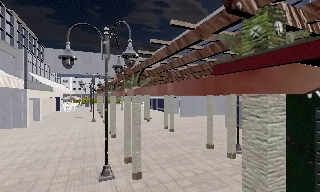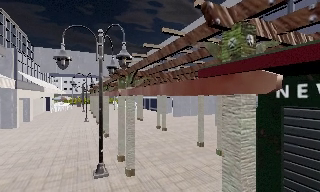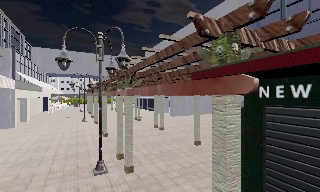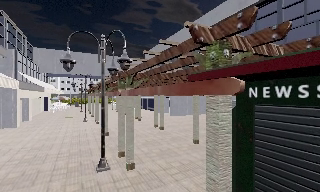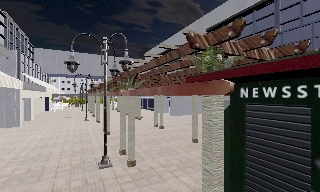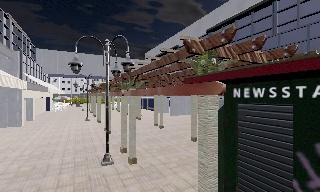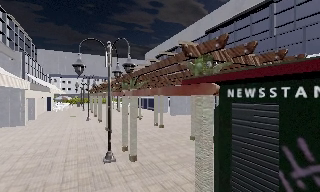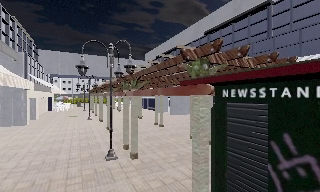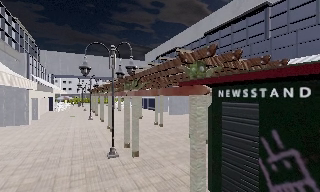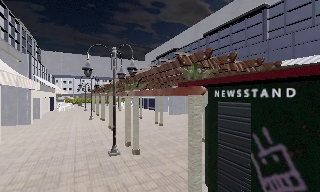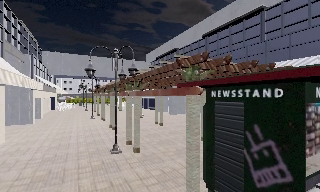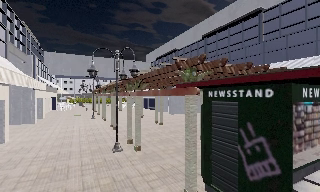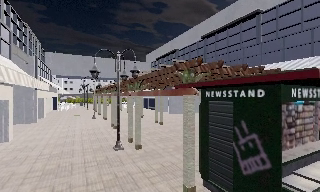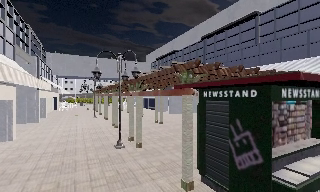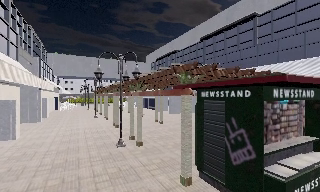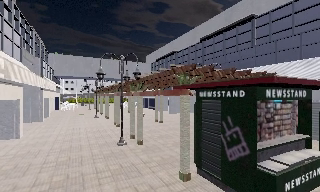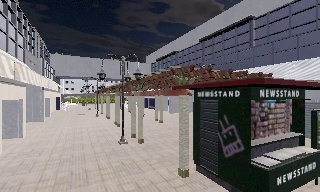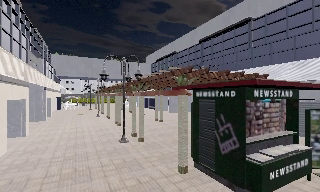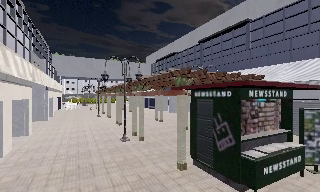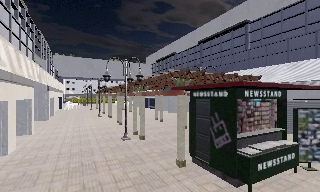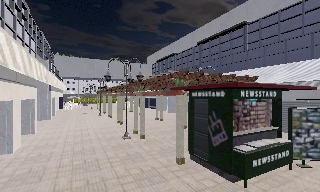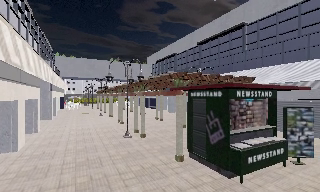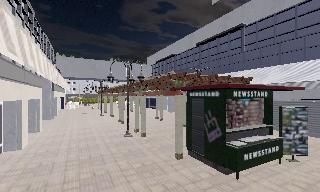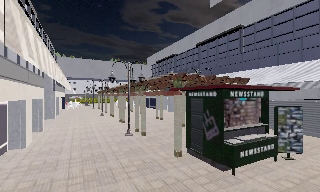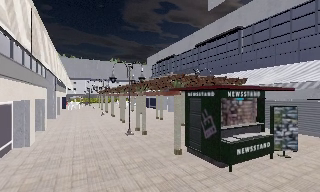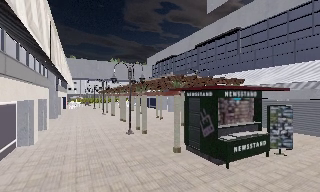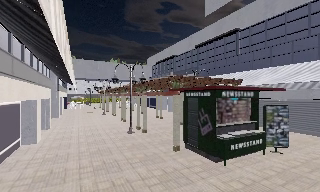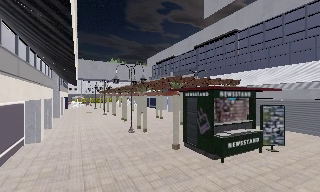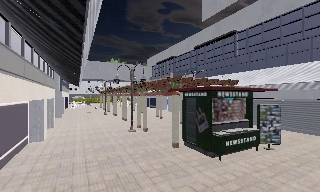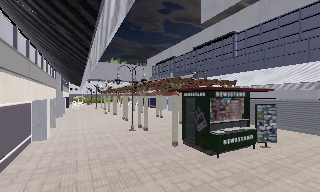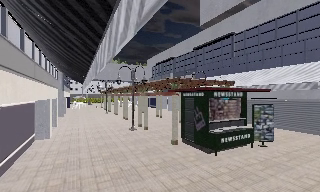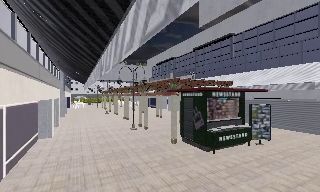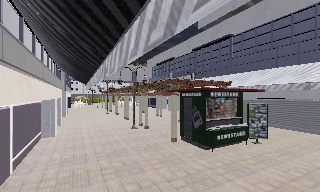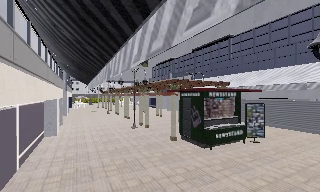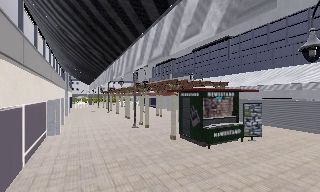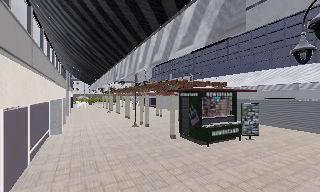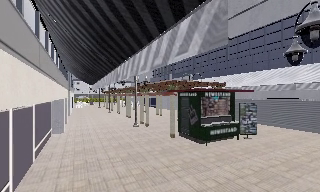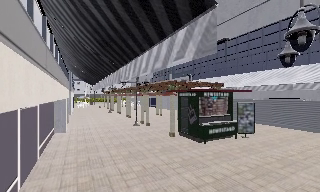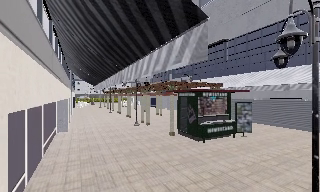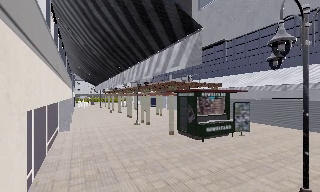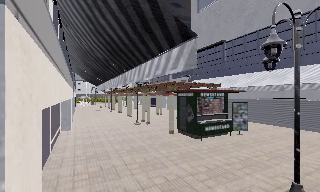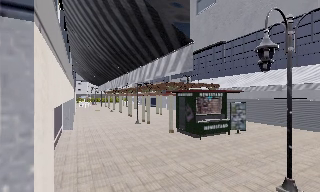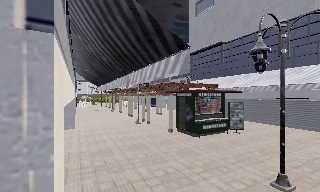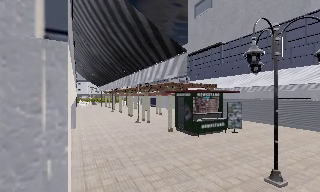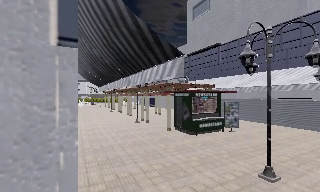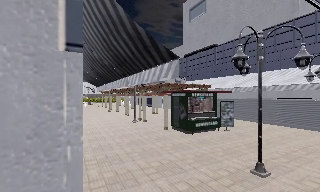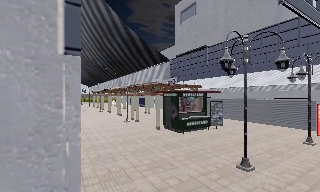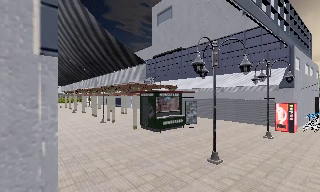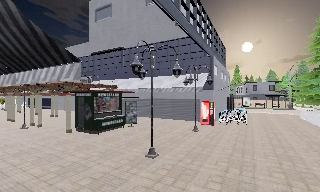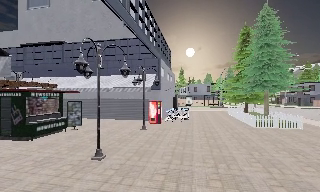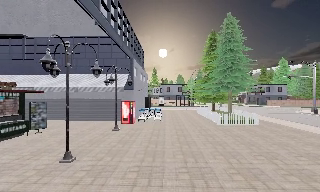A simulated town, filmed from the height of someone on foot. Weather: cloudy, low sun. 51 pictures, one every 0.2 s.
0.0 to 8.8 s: The camera travels backward, about 10 m, so what stands in front gets smaller.
8.8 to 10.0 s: The camera swings to its right by about 60 degrees, and the scene slides to the left. It travels backward, about 1.5 m.
The film runs backward here.
